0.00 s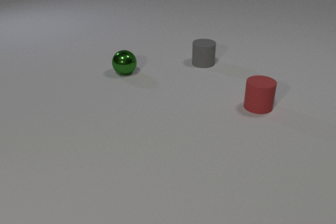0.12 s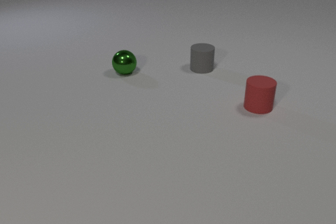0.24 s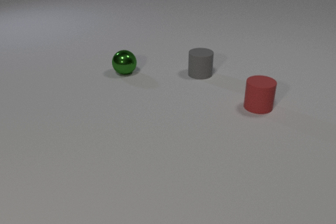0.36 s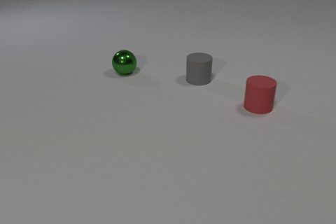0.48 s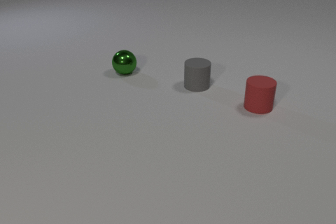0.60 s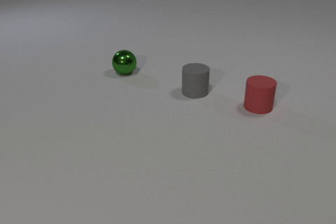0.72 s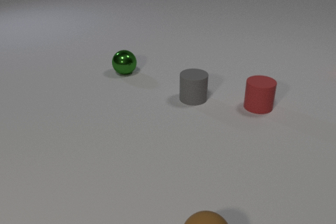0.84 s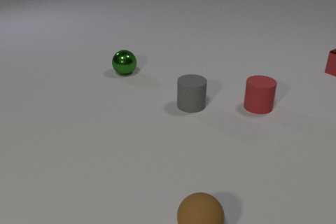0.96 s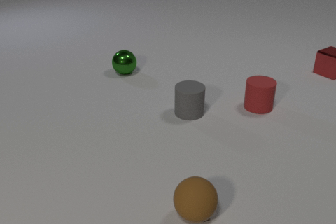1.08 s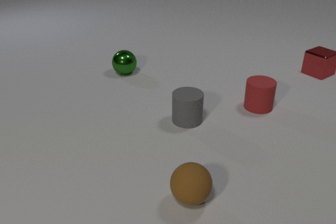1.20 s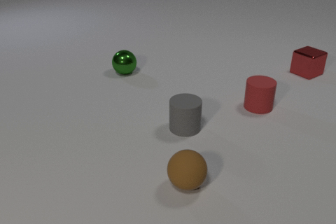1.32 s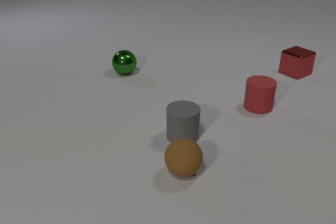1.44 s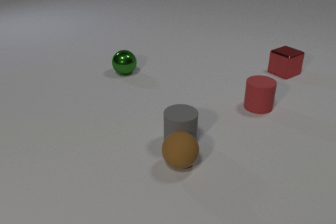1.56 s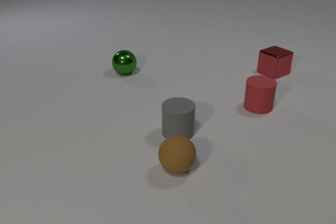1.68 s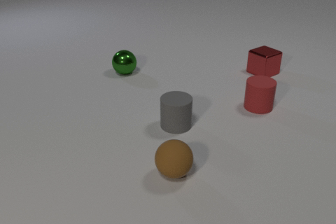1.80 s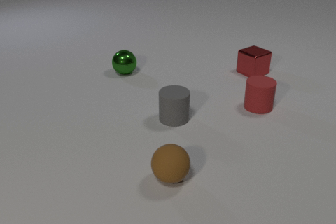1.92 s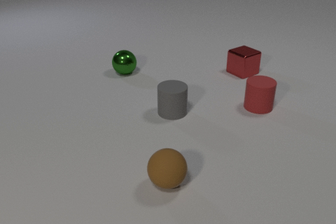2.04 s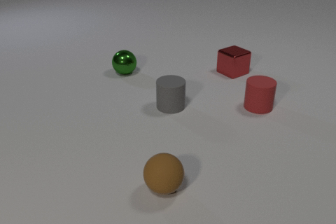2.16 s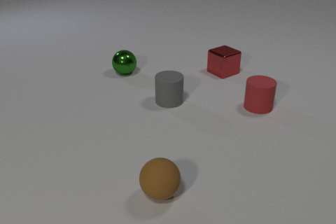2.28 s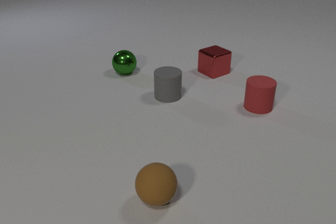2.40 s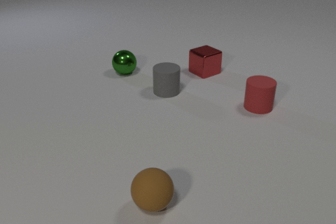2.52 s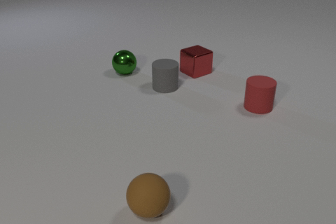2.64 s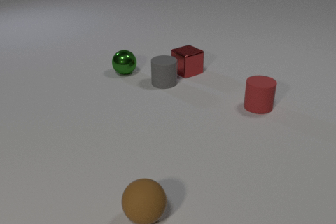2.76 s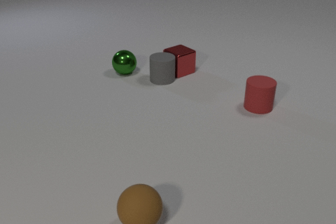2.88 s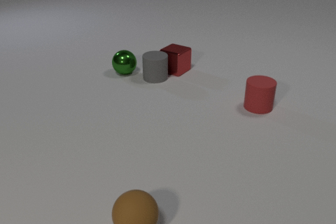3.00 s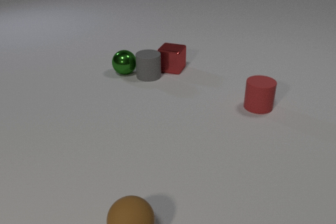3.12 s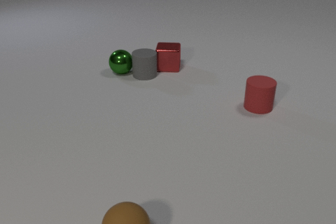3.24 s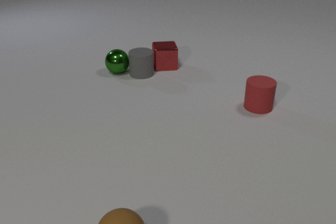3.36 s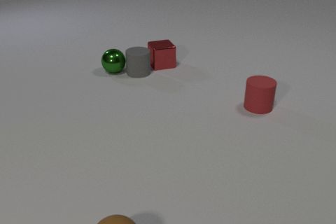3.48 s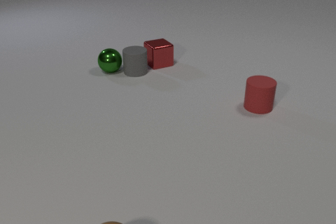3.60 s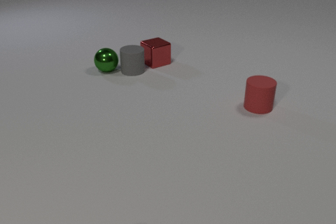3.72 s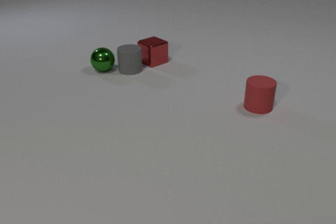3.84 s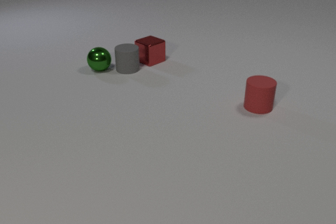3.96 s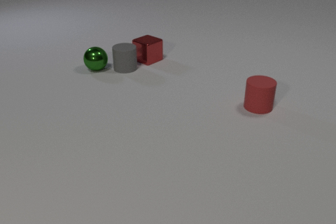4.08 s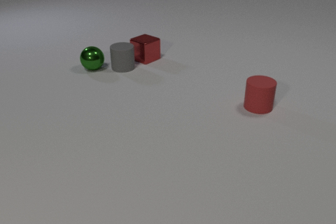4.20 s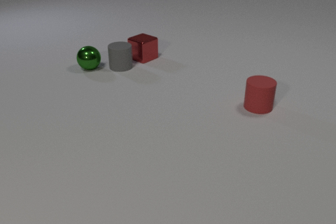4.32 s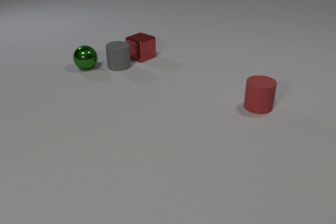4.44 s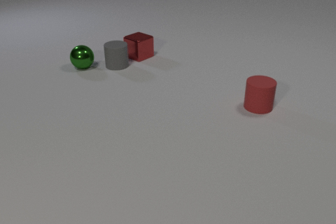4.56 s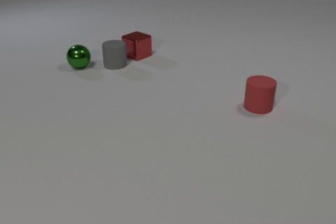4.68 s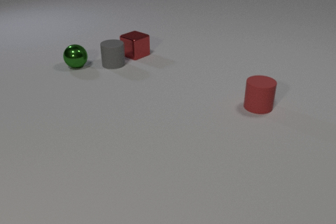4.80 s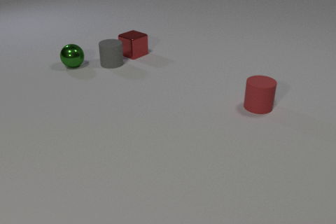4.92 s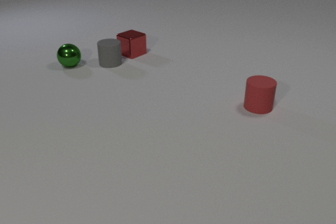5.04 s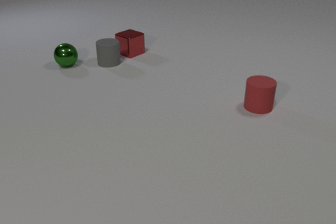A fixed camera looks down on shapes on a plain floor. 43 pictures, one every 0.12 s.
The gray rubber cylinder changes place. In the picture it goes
to the left.
The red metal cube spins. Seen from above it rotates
counterclockwise.
0.00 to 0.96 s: The brown rubber sphere comes in at the bottom edge, rolls away from the camera. The gray rubber cylinder slides toward the camera. The red metal cube comes in at the right edge, slides to the left and toward the camera.
0.96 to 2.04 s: The brown rubber sphere rolls away from the camera and to the left. The gray rubber cylinder slides to the left and away from the camera. The red metal cube slides to the left. The brown rubber sphere and the gray rubber cylinder collide.
2.04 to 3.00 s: The brown rubber sphere rolls toward the camera and to the left. The gray rubber cylinder slides away from the camera. The red metal cube slides to the left, spins so that its near face slides to the right, counterclockwise seen from above. The gray rubber cylinder and the red metal cube collide. The gray rubber cylinder and the green metal sphere collide.
3.00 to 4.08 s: The brown rubber sphere rolls toward the camera and to the left, leaves at the bottom edge. The gray rubber cylinder slides to the left and away from the camera. The red metal cube slides away from the camera and to the left, spins counterclockwise seen from above by about 60 degrees, its near face sliding to the right. The green metal sphere rolls to the left and away from the camera.
4.08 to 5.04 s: The gray rubber cylinder slides away from the camera and to the left. The red metal cube slides away from the camera and to the left. The green metal sphere rolls to the left and away from the camera.
What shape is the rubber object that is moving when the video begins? cylinder.
Are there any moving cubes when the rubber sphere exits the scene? yes.
How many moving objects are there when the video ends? 3.
